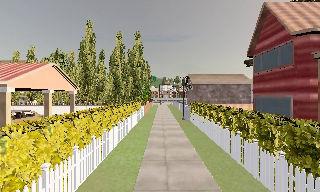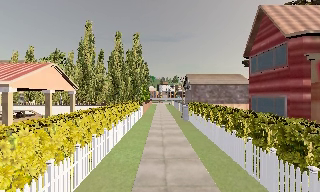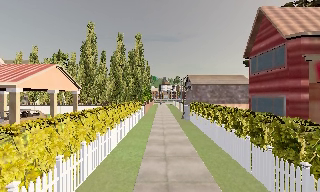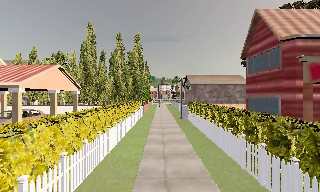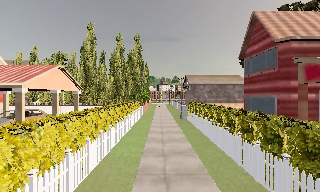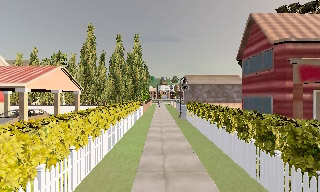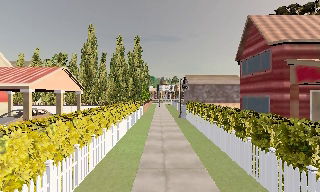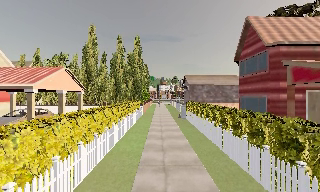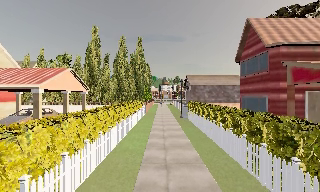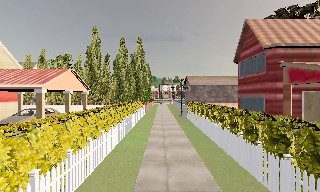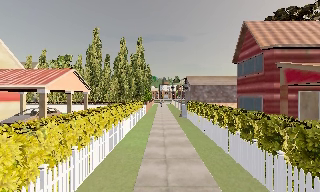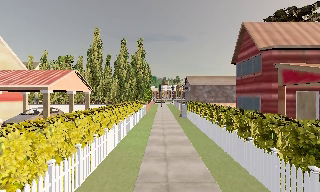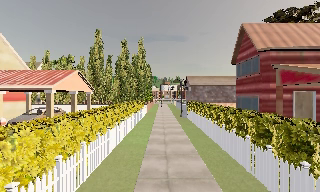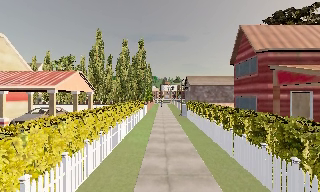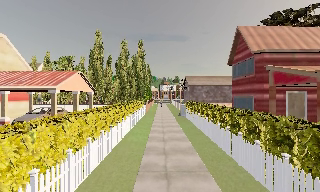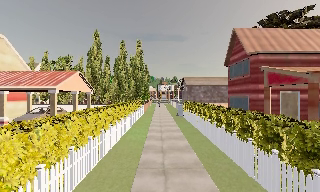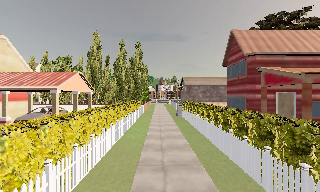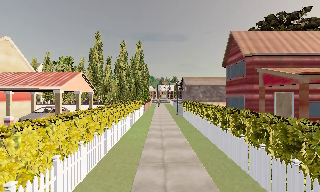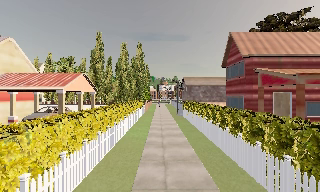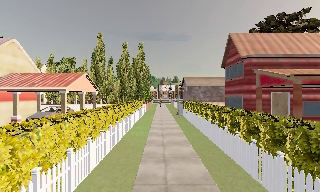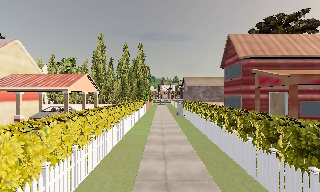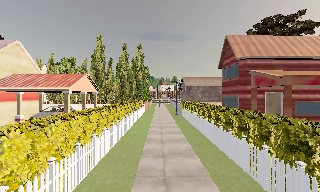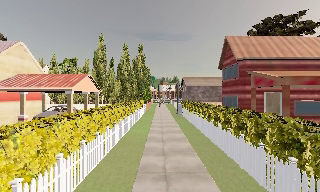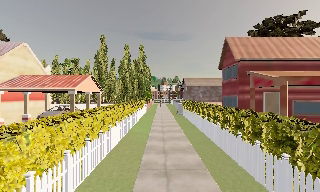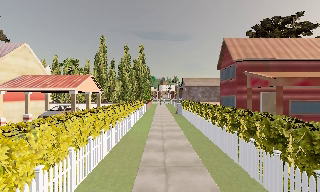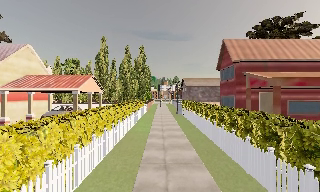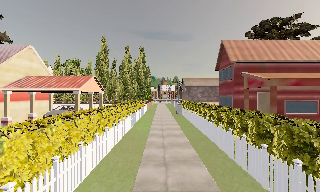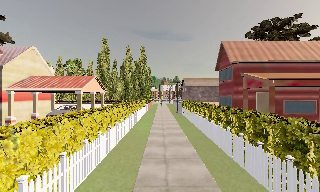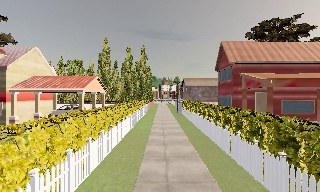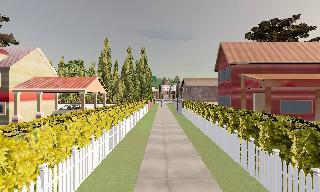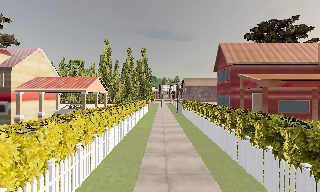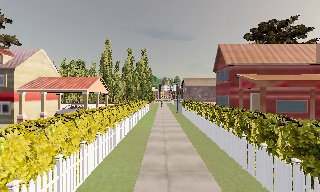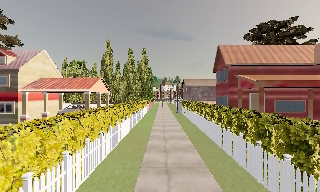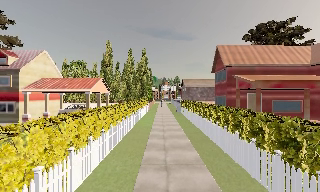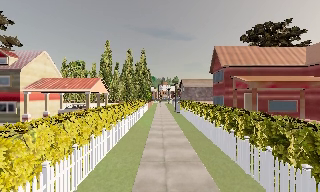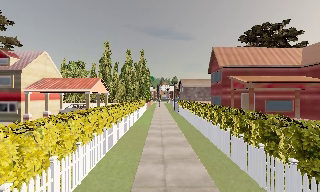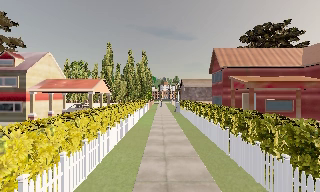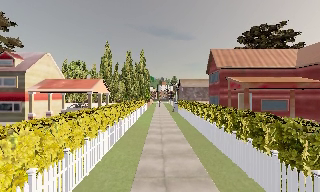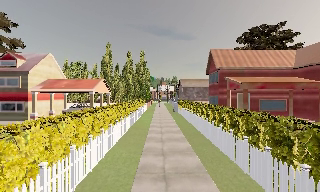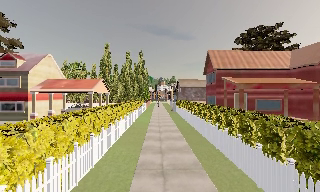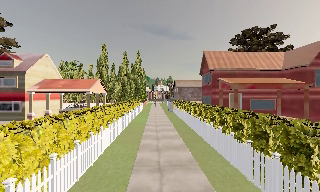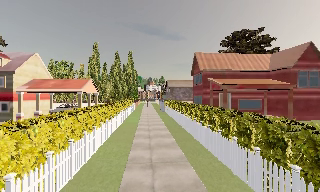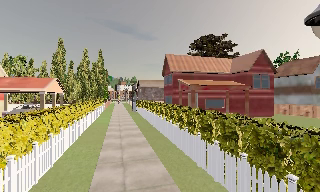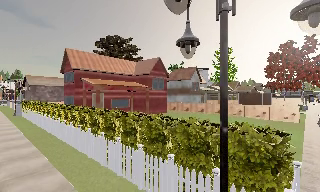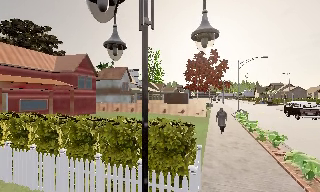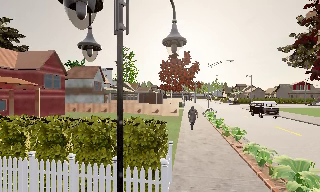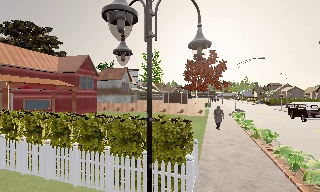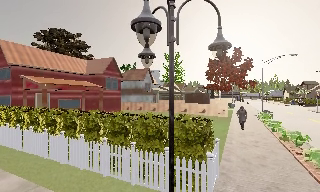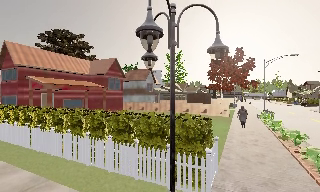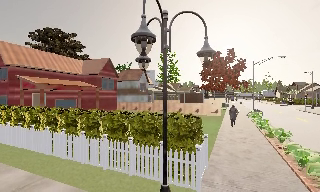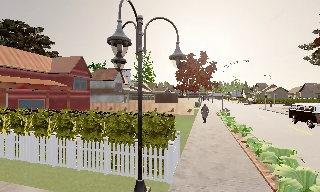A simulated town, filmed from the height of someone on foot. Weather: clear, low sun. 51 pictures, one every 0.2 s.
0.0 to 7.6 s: The camera travels backward, about 9 m, so what stands in front gets smaller.
7.6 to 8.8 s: The camera swings to its right by about 70 degrees, and the scene slides to the left. It travels backward, about 1.5 m.
8.8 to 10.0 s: The camera travels backward, about 1.5 m, so what stands in front gets smaller.
The film runs backward here.
